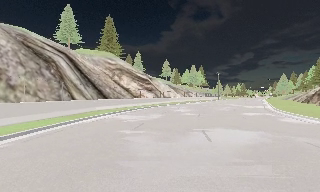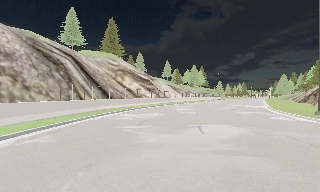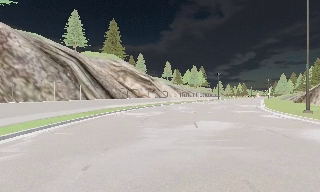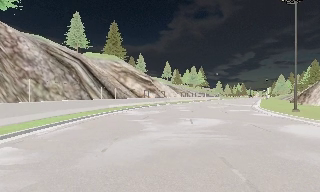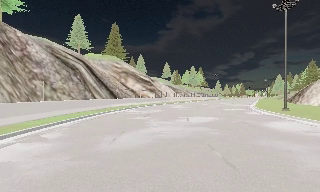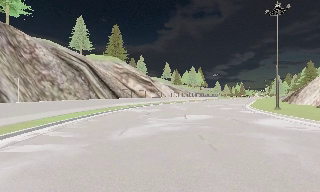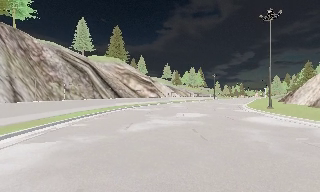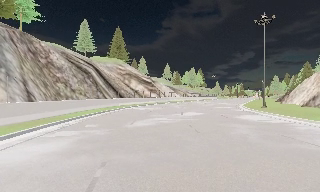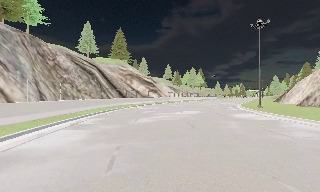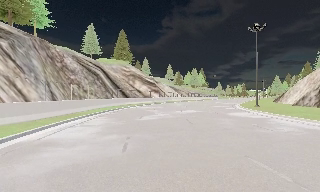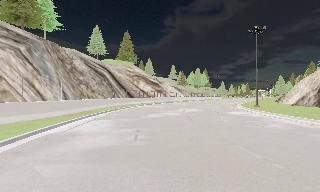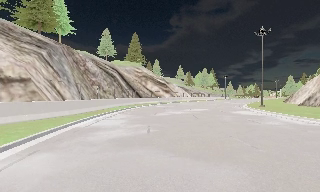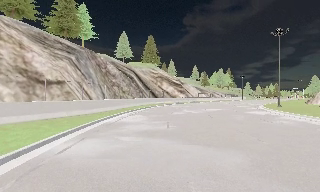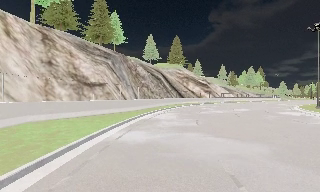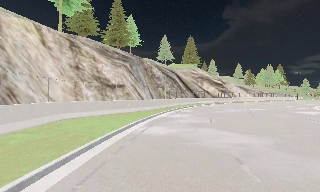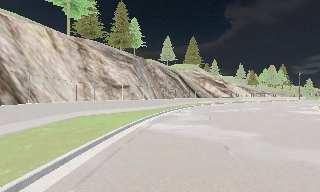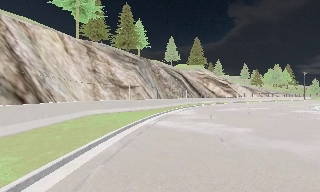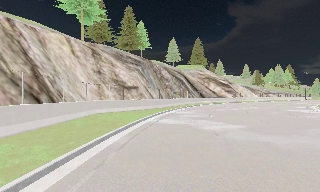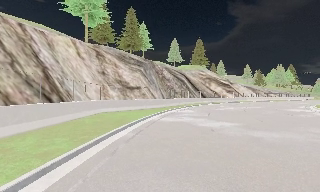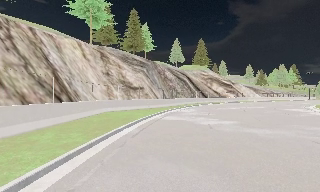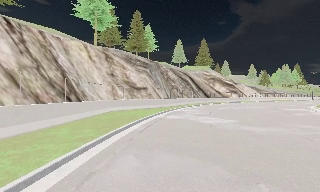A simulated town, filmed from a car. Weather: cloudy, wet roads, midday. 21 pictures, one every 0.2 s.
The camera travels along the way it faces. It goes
backward.
0.0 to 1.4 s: The camera travels backward, about 9 m, so what stands in front gets smaller.
1.4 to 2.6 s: The camera pans to its left, which is counterclockwise from overhead, by about 20 degrees. It travels backward, about 8 m, so what stands in front gets smaller.
2.6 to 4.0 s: The camera pans to its left, which is counterclockwise from overhead, by about 10 degrees. It travels backward, about 6 m, so what stands in front gets smaller. It loses speed.
The film runs backward here.
